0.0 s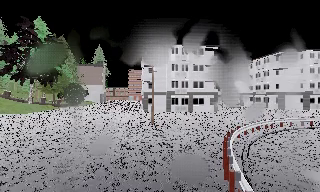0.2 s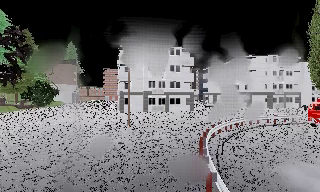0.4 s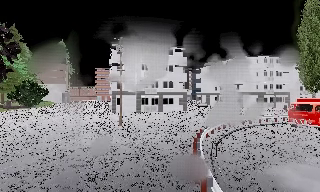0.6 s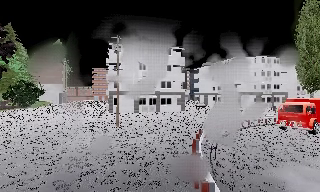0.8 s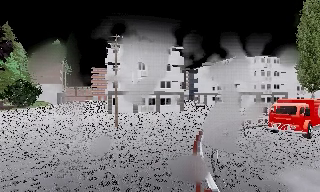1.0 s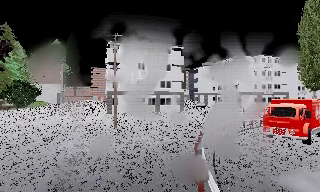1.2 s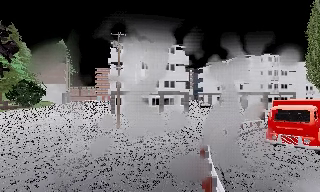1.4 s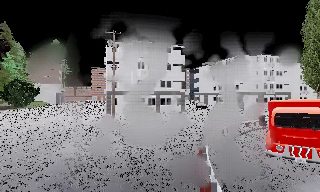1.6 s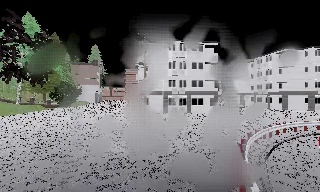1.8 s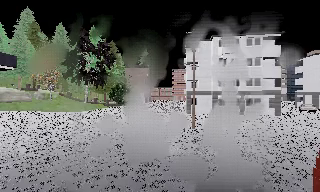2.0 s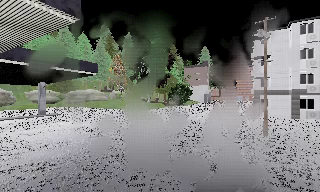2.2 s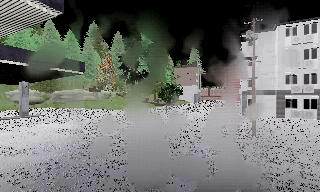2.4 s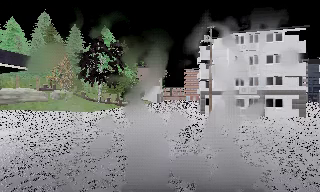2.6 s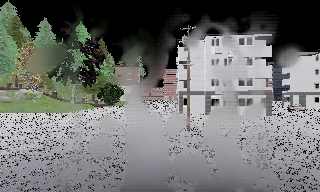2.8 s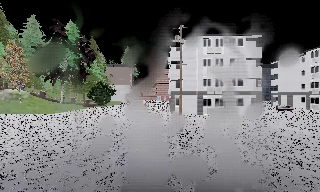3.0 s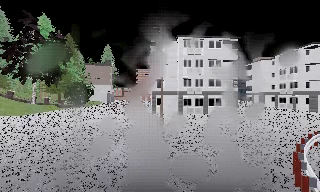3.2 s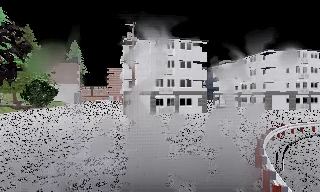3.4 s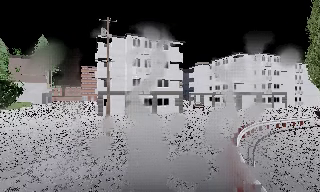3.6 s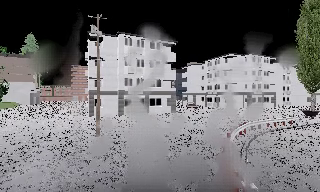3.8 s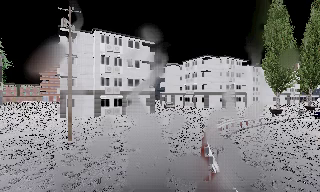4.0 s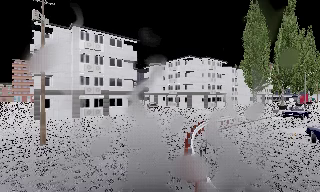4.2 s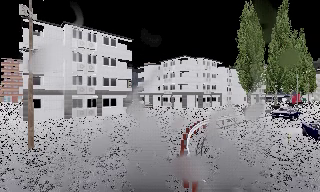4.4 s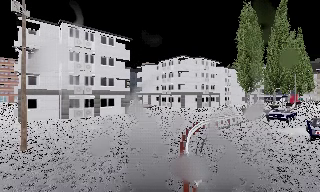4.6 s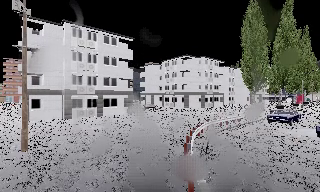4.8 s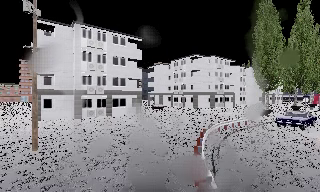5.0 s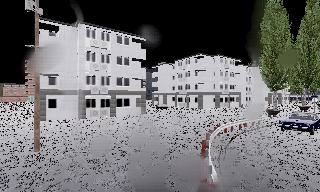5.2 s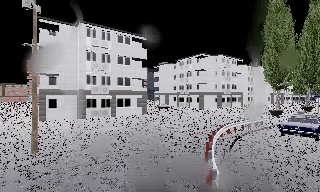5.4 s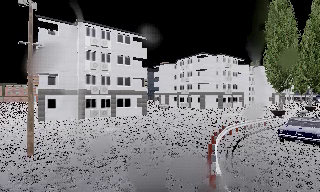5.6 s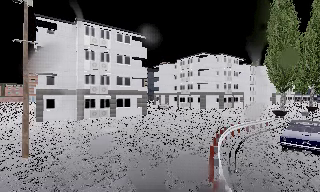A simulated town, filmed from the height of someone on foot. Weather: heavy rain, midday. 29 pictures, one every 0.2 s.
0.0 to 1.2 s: The camera swings to its right by about 10 degrees, and the scene slides to the left. It travels forward, about 1.5 m, so what stands in front looms larger.
1.2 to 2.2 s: The camera swings to its left by about 45 degrees, and the scene slides to the right. It travels forward, about 1 m.
2.2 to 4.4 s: The scene slides to the left, as the camera pans about 65 degrees to its right. It travels forward, about 2.5 m.
4.4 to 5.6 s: The camera travels forward, about 1.5 m, so what stands in front looms larger.
The film runs forward here.
